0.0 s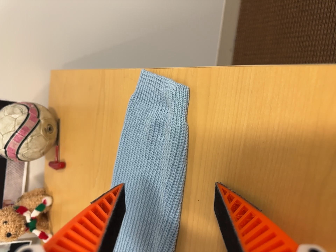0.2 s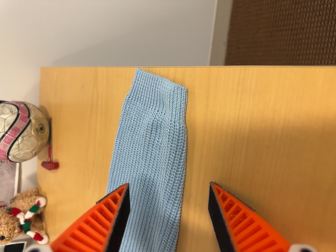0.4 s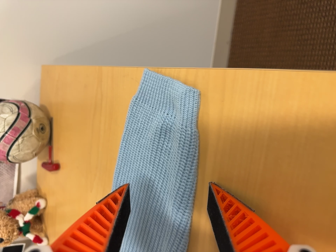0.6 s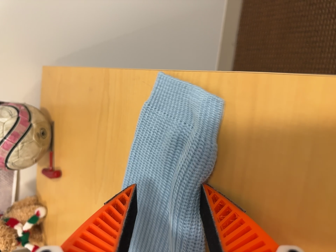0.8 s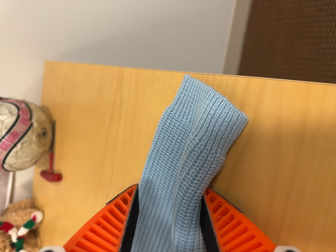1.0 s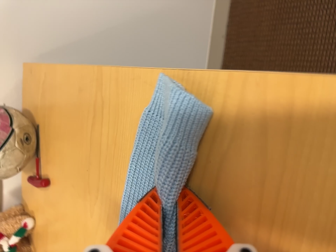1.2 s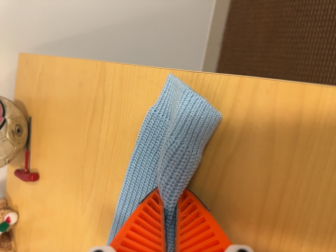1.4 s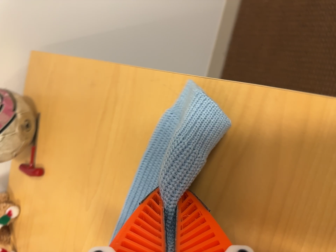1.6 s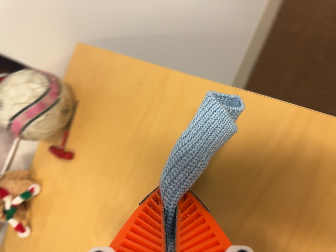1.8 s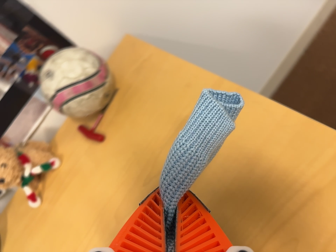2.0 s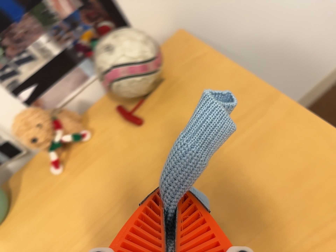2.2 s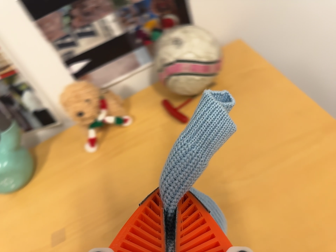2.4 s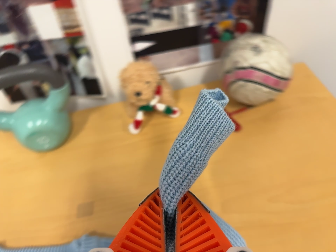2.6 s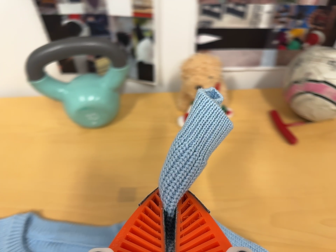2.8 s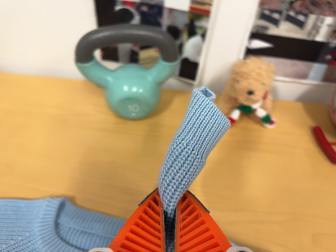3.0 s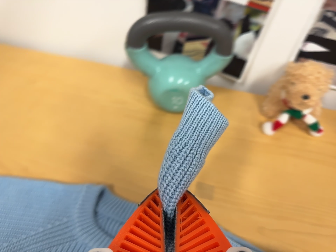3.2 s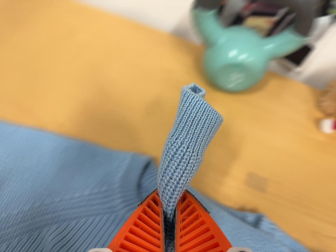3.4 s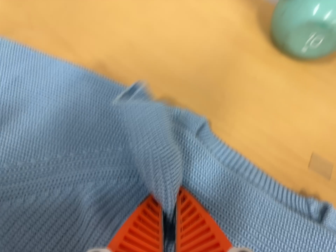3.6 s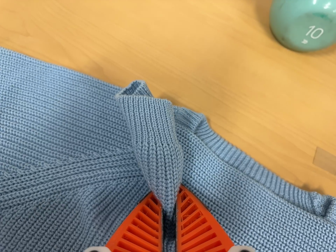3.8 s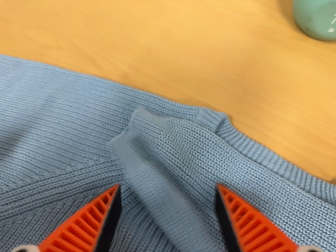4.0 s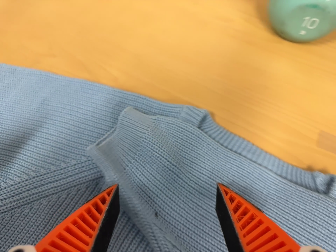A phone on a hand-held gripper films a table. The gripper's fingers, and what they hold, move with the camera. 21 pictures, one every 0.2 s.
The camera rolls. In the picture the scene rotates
clockwise.
0.0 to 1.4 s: The camera travels to its left and forward, about 10 cm.
1.4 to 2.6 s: The camera travels to its left, about 40 cm, so close, fixed things drift to the right. It rolls about its line of sight by about 75 degrees, and the scene rotates clockwise.
2.6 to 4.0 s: The scene slides to the right, as the camera pans about 15 degrees to its left. It travels to its left and forward, about 22 cm, so close, fixed things drift to the right. Its aim tips toward the bottom of its view by about 10 degrees, and the scene shifts upward. It rolls about its line of sight by about 25 degrees, and the scene rotates clockwise.
The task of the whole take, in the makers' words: right arm across.
The film runs forward here.
